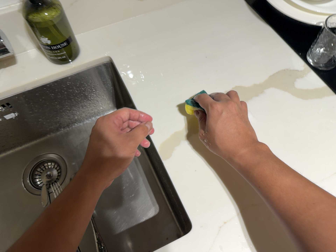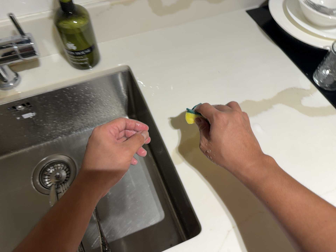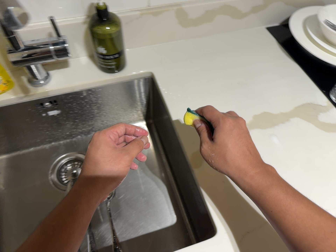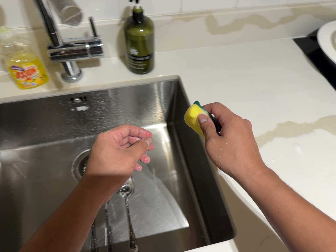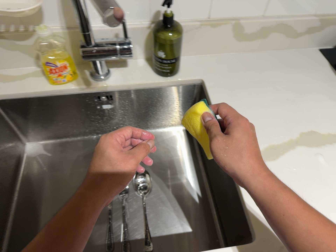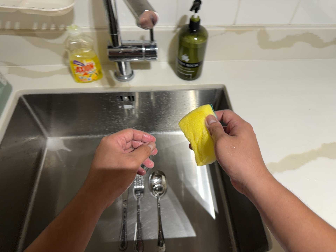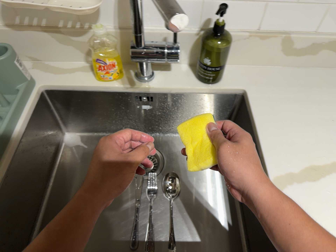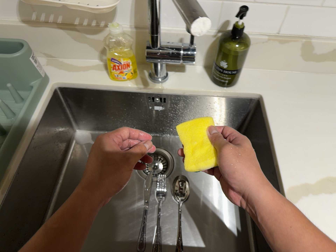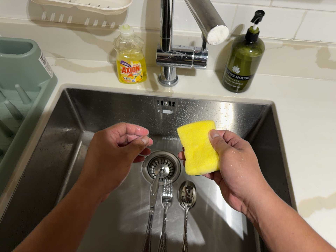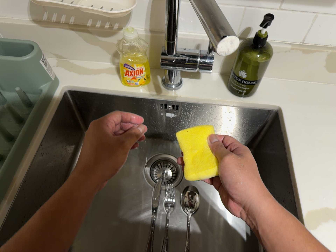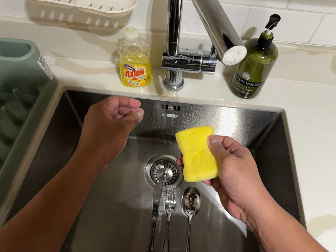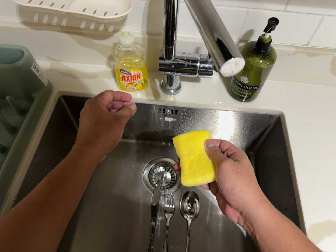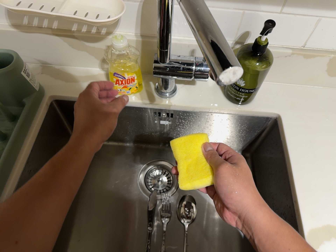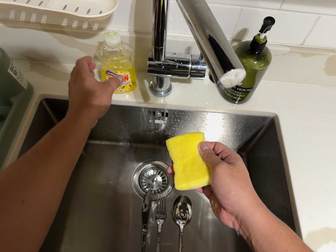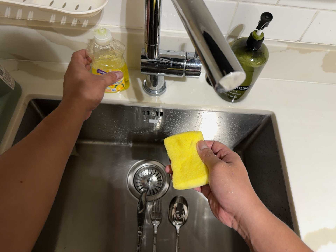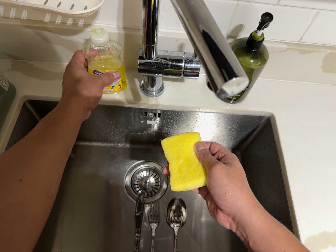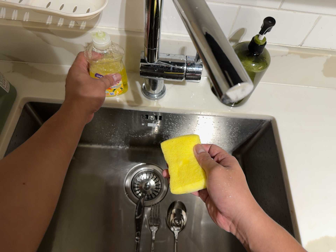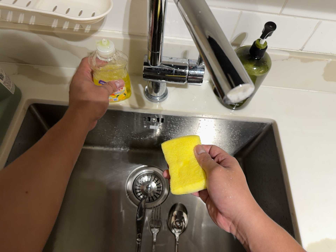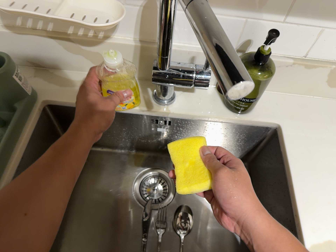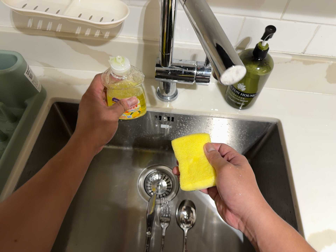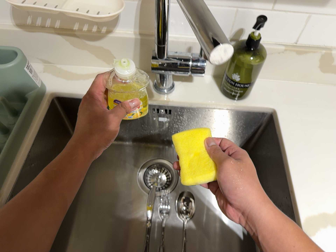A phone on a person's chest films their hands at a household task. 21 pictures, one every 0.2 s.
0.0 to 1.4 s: The camera pans to its left by about 15 degrees. It travels to its left and backward, about 16 cm, so close, fixed things drift to the right. Its aim tips toward the top of its view by about 10 degrees, and the scene shifts downward. It rolls about its line of sight by about 25 degrees, and the scene rotates clockwise.
1.4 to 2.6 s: The camera travels toward the top of its view and forward, about 12 cm.
2.6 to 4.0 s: The camera shifts only a little, or ends up much as it began.
The film runs forward here.
